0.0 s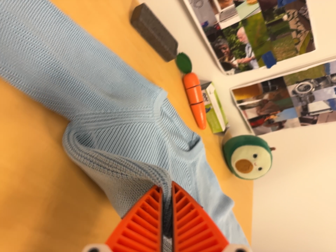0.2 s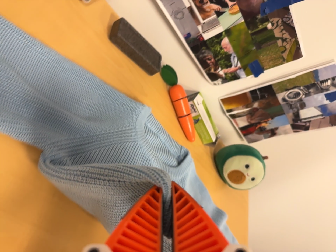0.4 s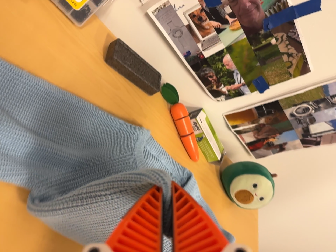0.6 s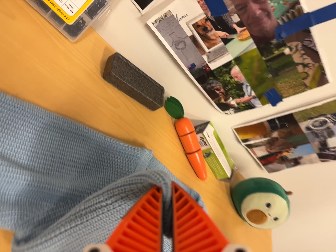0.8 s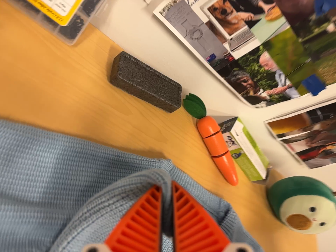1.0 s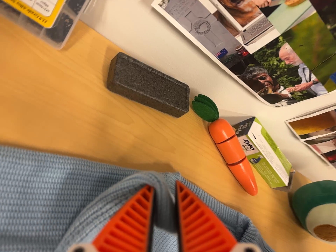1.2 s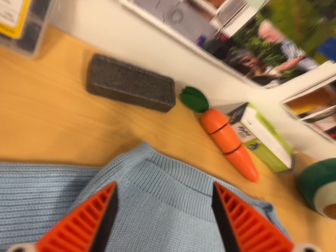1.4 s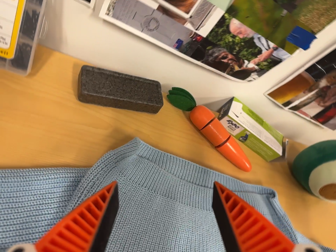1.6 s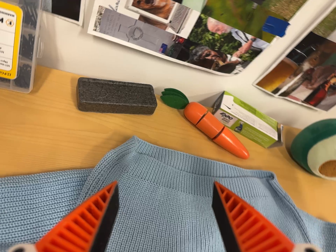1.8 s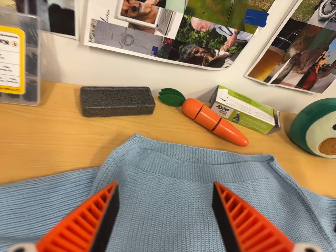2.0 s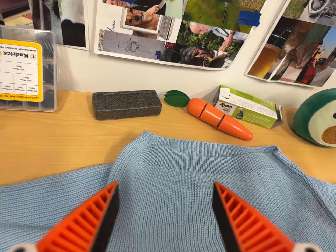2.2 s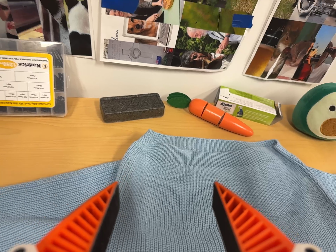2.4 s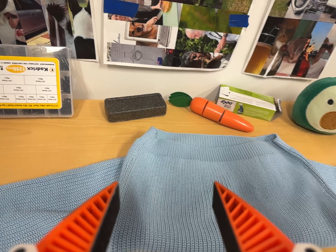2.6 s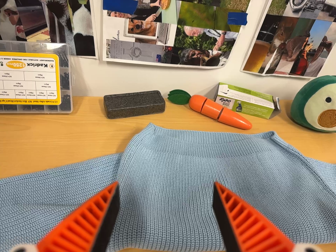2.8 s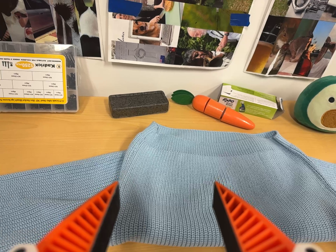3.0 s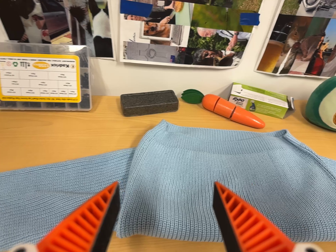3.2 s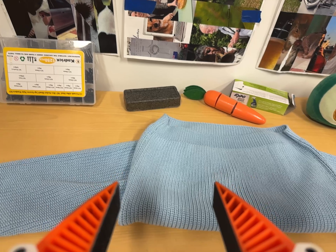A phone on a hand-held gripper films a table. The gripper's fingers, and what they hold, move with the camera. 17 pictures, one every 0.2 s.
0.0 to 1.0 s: The camera pans to its left by about 15 degrees. It travels forward, toward the top of its view and to its right, about 24 cm, so what stands in front looms larger. It rolls about its line of sight by about 10 degrees, and the scene rotates counterclockwise.
1.0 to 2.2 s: The camera pans to its left by about 10 degrees. It travels backward, toward the bottom of its view and to its right, about 18 cm, so what stands in front gets smaller. Its aim tips toward the top of its view by about 10 degrees. It rolls about its line of sight by about 35 degrees, and the scene rotates counterclockwise.
2.2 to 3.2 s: The camera travels toward the bottom of its view and backward, about 8 cm.
The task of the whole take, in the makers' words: fold up.
The film runs forward here.
